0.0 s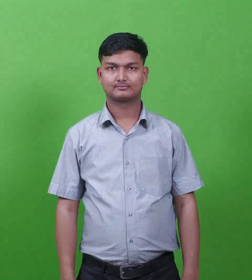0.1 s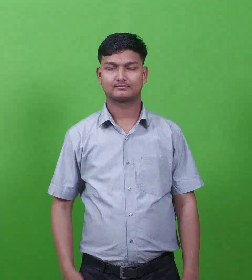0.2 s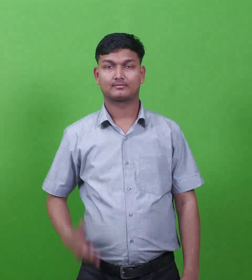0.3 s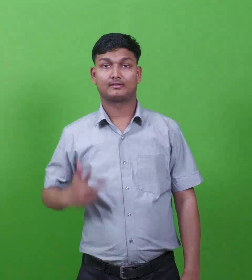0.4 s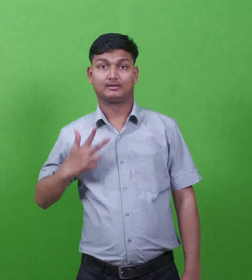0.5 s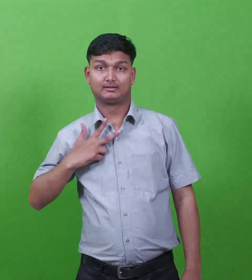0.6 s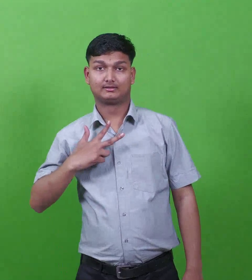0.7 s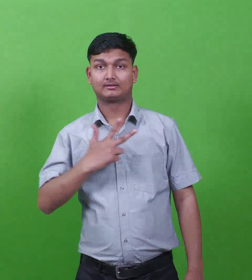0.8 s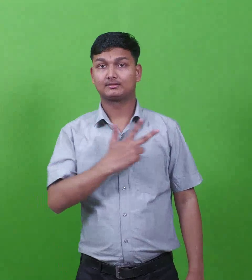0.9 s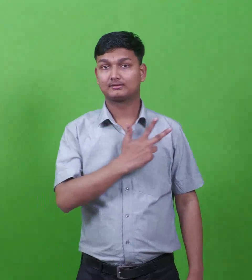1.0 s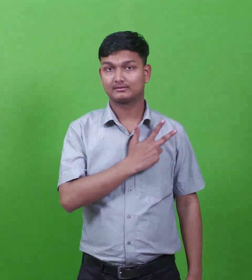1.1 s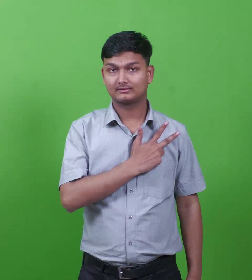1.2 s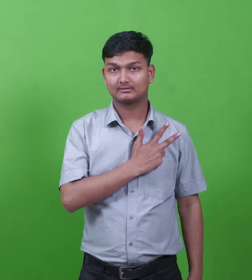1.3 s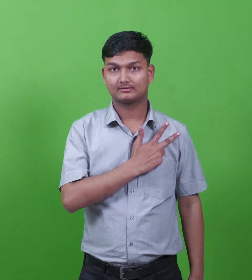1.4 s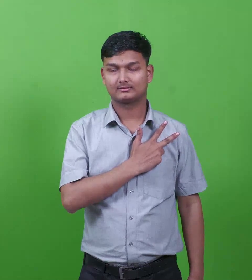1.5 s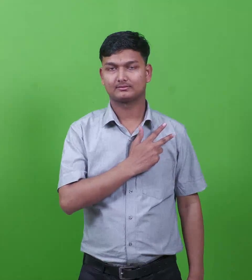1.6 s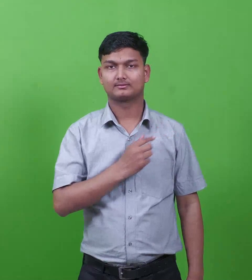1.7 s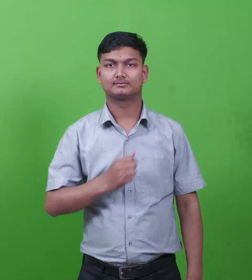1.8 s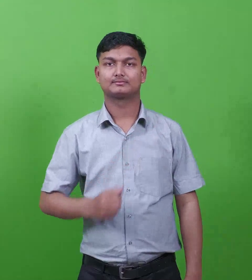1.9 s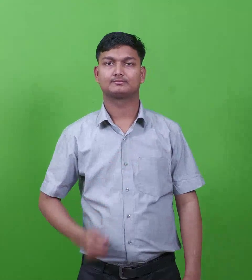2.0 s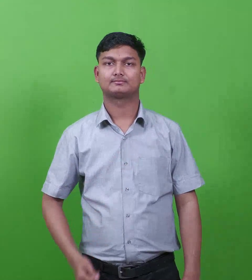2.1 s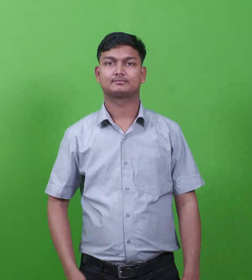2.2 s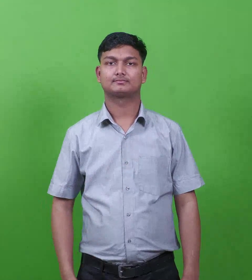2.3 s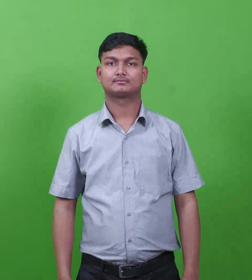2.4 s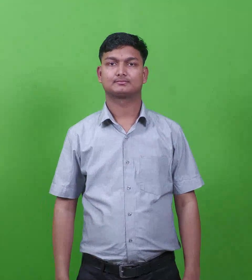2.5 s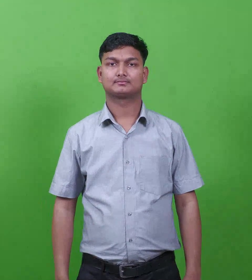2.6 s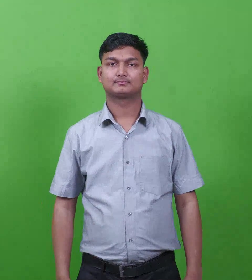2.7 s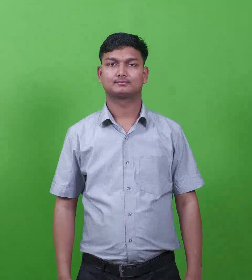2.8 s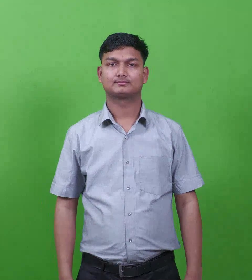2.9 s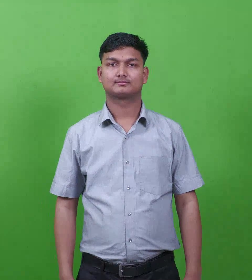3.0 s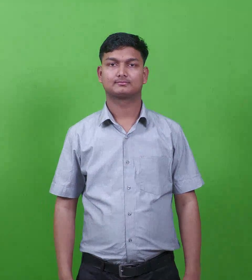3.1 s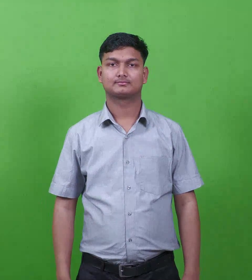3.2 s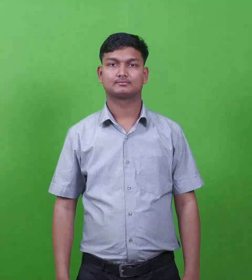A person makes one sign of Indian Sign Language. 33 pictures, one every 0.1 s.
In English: lucius
